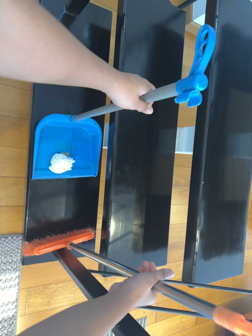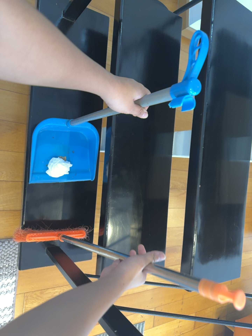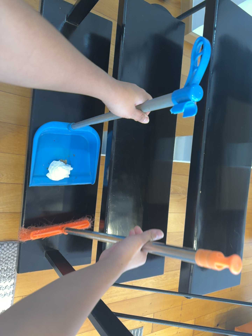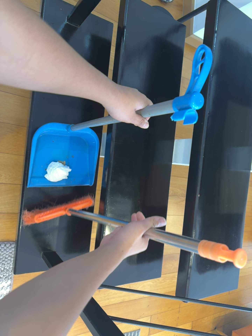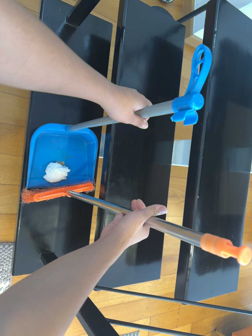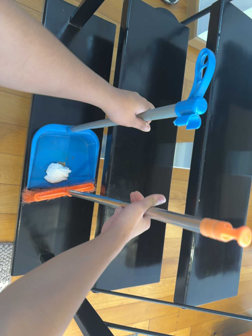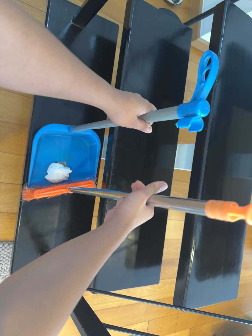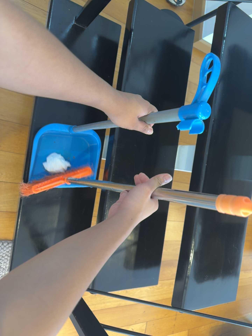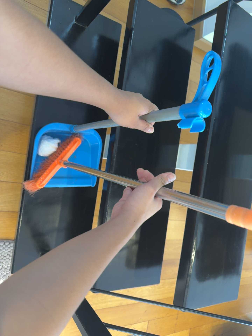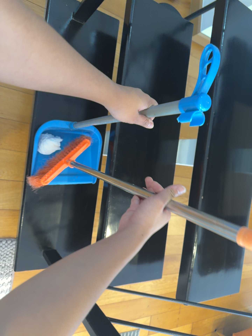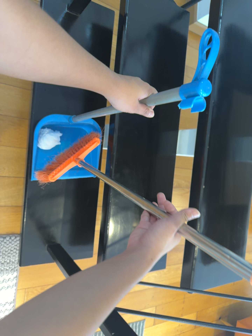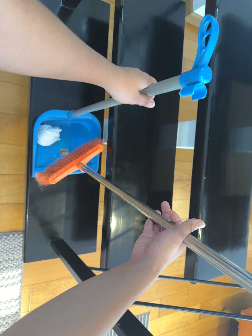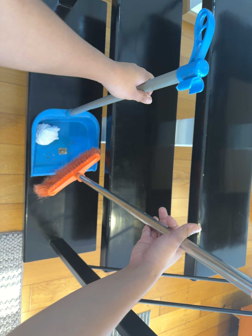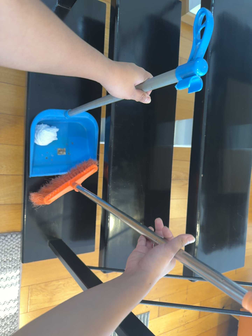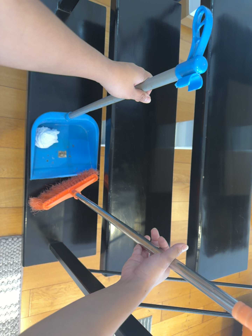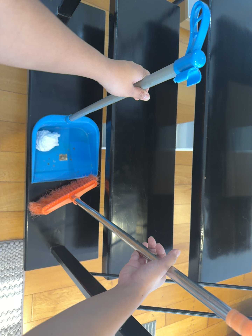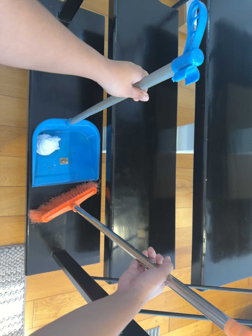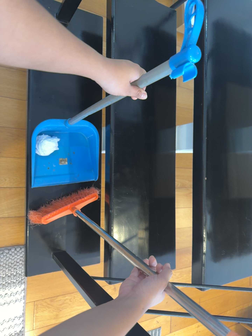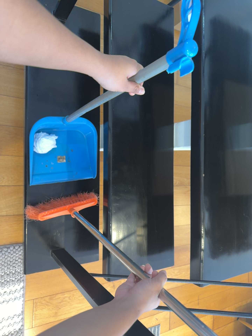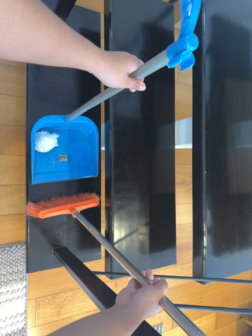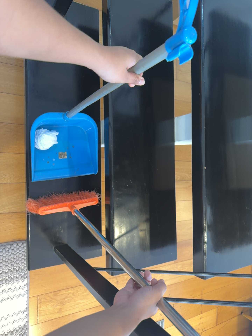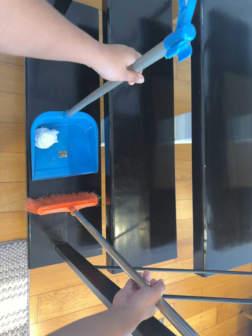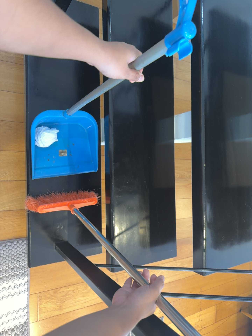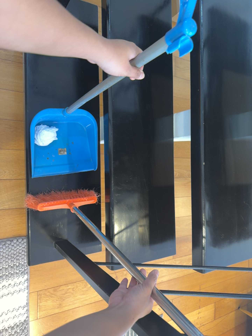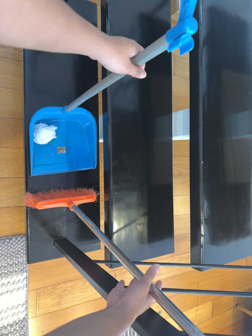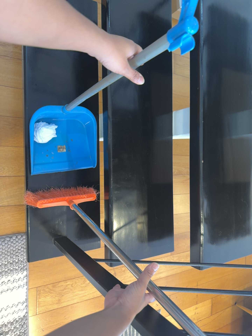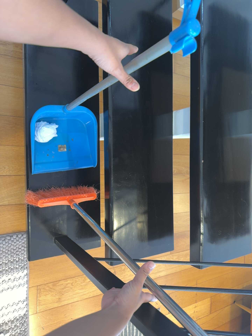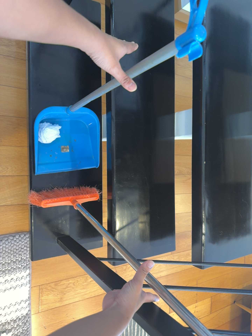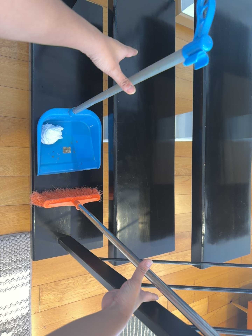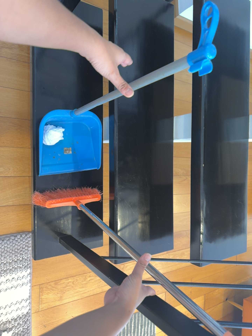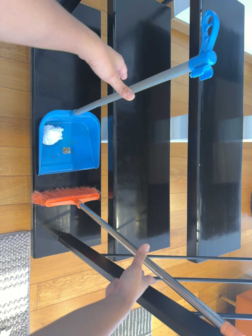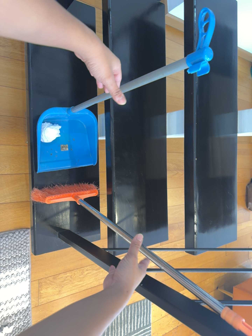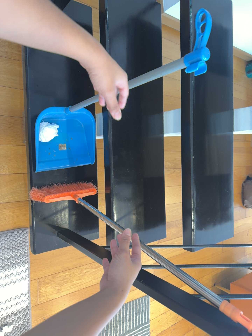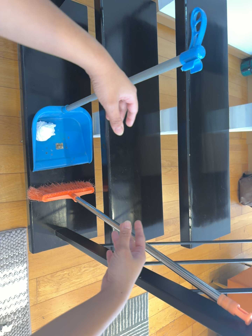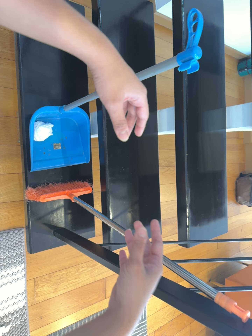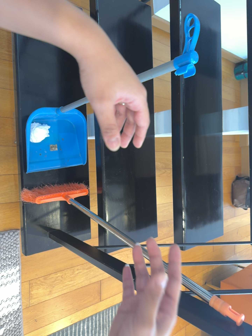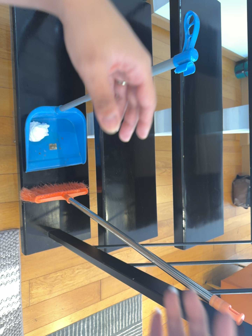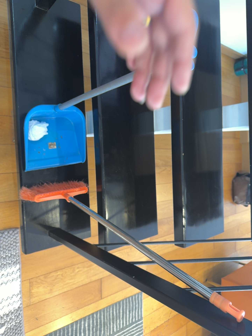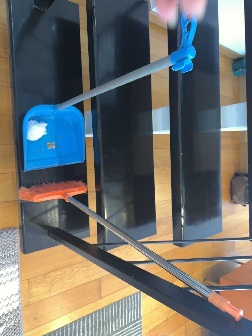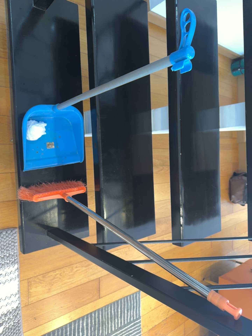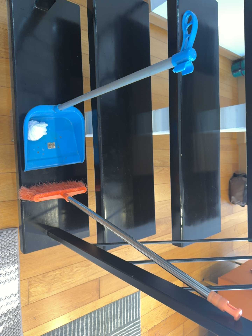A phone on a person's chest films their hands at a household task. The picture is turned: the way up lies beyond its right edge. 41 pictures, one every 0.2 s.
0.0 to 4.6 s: The camera travels toward the bottom of its view, about 7 cm, so close, fixed things drift upward.
4.6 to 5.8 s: The camera travels to its left, about 7 cm.
5.8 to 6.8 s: The camera shifts only a little, or ends up much as it began.
6.8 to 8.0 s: The camera keeps its place and its aim.
The film runs forward here.
